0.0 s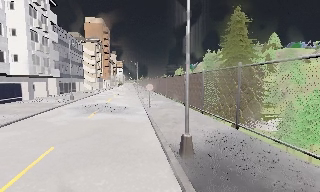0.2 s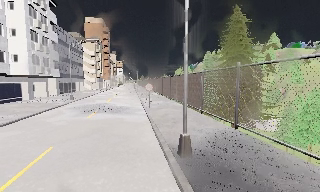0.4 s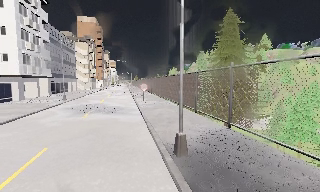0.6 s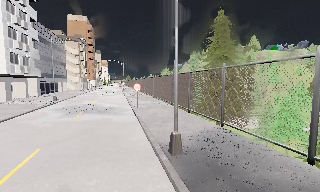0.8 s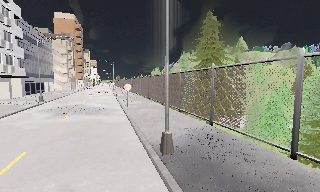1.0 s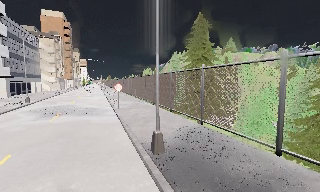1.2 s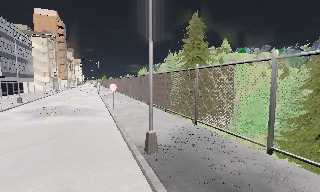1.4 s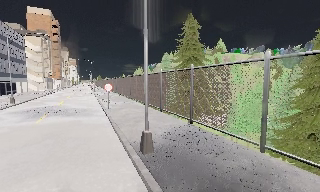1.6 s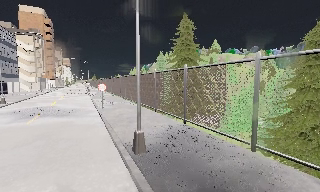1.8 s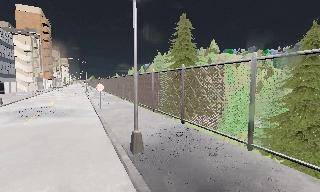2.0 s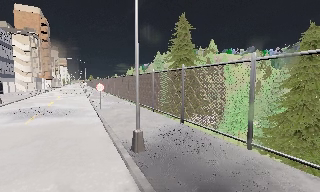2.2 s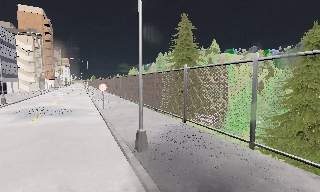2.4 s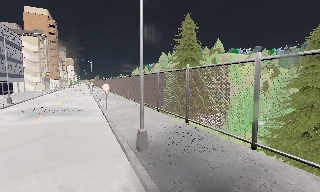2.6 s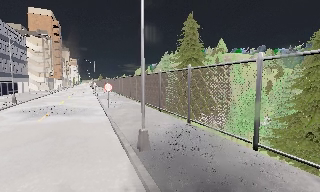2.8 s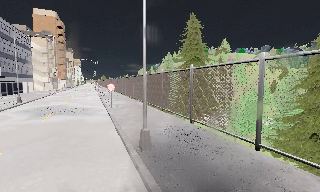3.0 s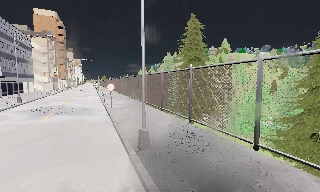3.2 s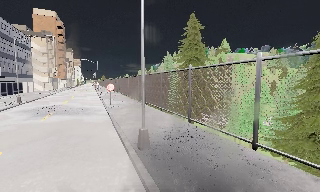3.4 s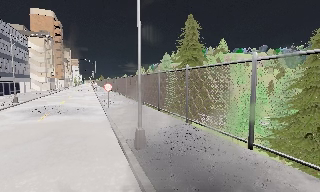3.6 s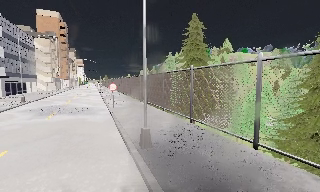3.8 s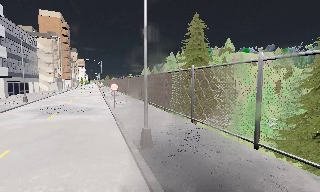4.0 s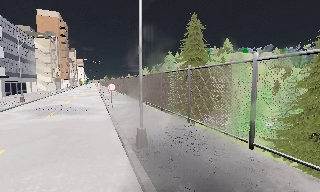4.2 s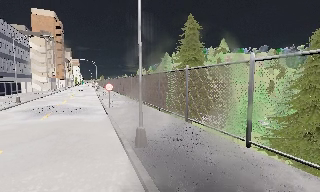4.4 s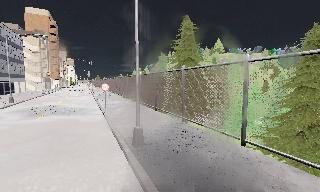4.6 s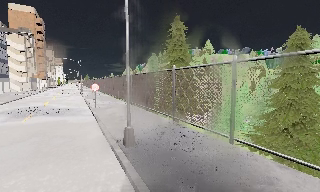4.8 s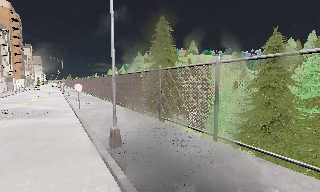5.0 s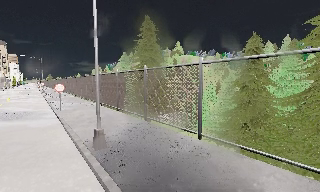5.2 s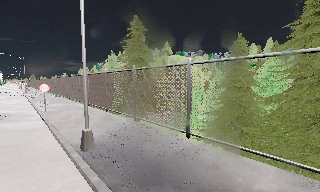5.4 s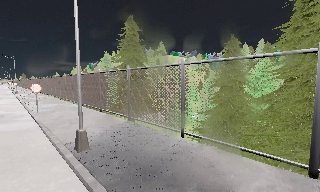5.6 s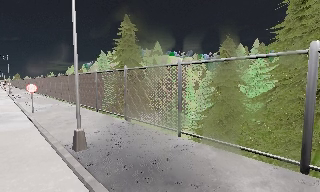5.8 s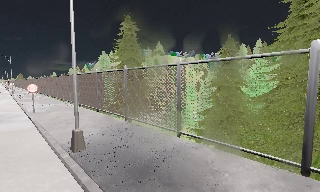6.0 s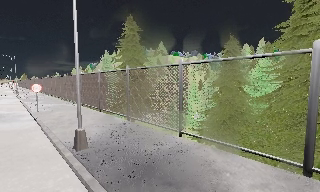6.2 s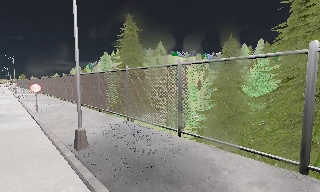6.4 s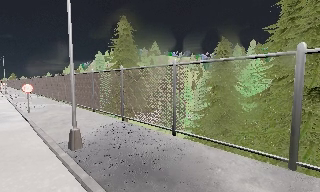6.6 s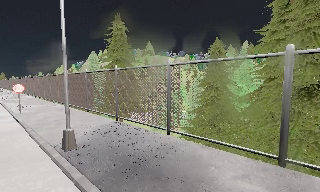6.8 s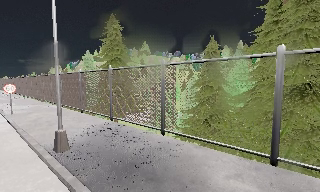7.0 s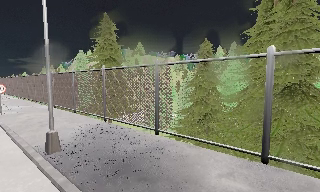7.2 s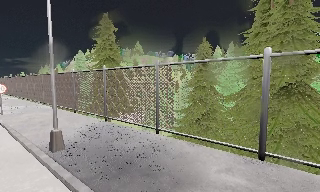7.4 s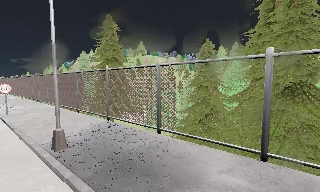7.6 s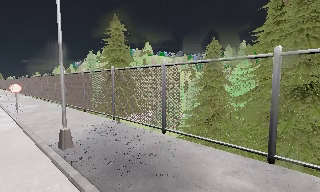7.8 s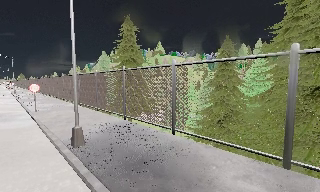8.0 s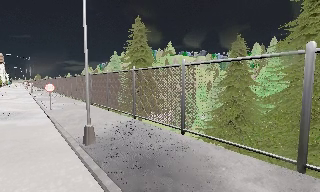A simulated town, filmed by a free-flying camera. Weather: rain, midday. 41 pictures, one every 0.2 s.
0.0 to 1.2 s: The camera pans to its right, which is clockwise from overhead, by about 15 degrees.
1.2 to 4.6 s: The camera travels backward, about 0.5 m, so what stands in front gets smaller.
4.6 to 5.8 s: The camera swings to its right by about 15 degrees, and the scene slides to the left.
5.8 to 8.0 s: The camera shifts only a little, or ends up much as it began.
The film runs backward here.
